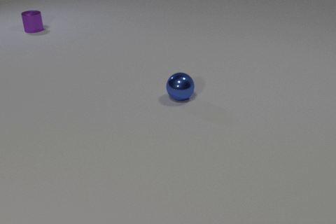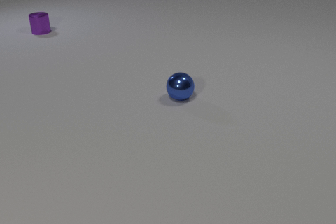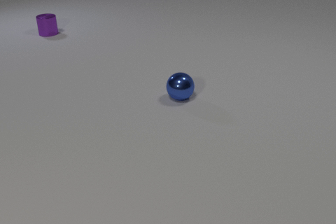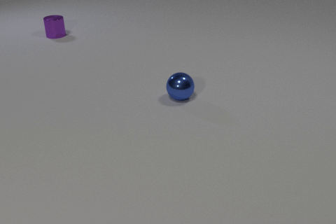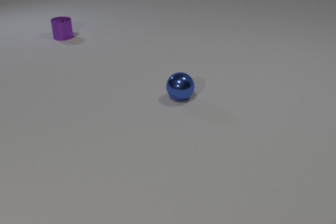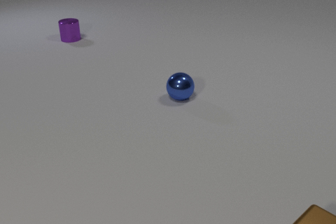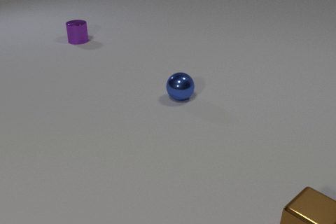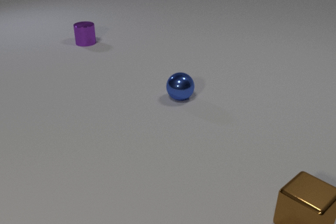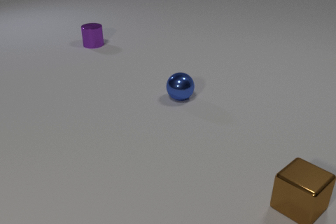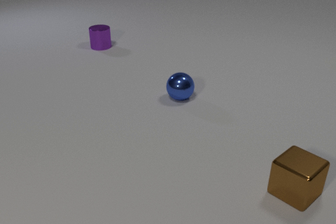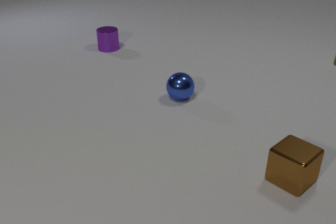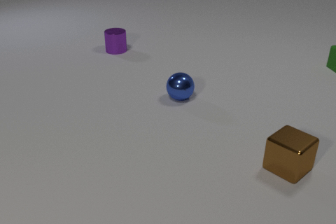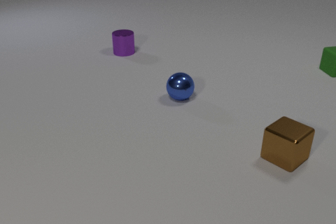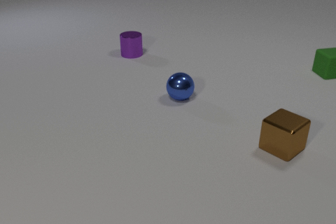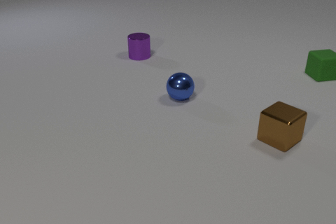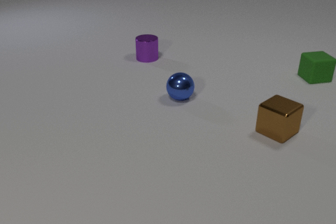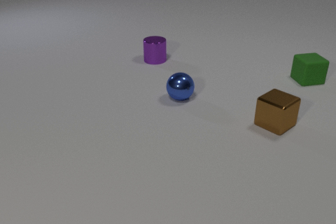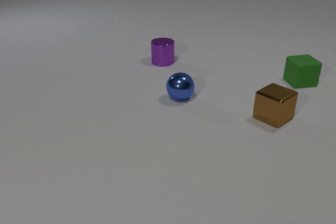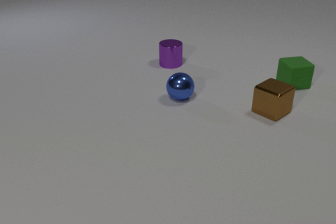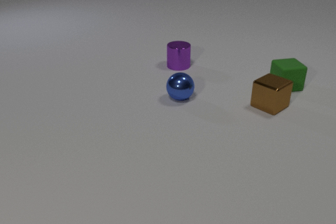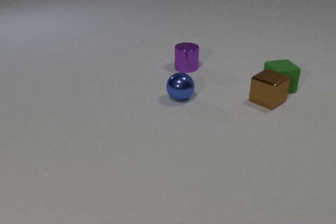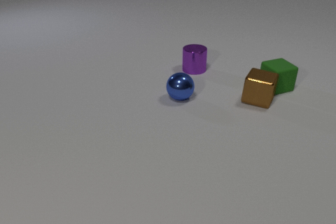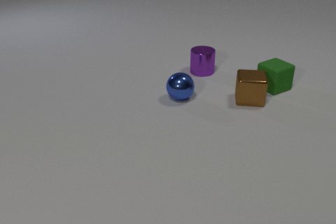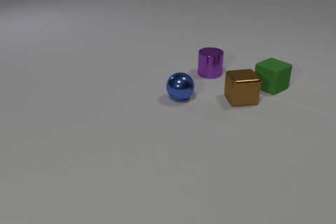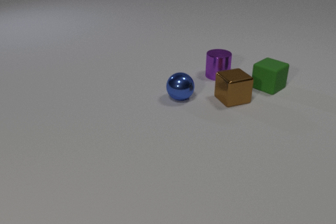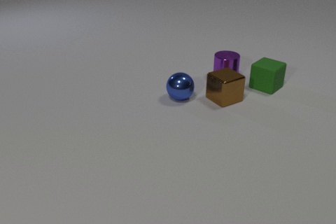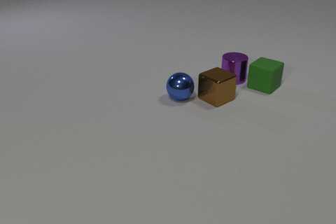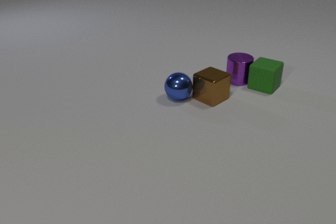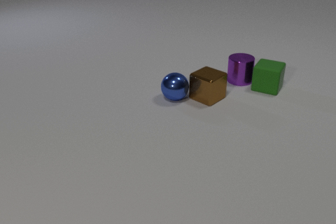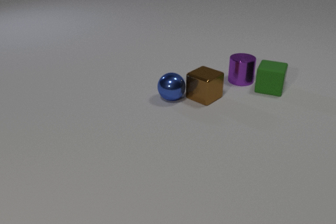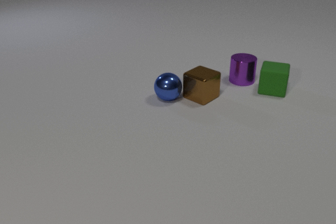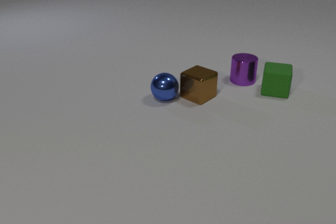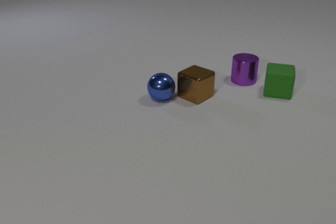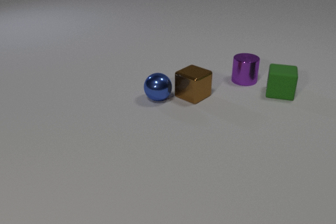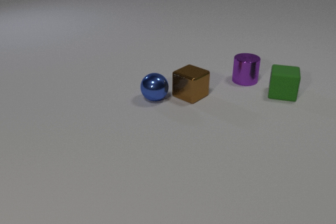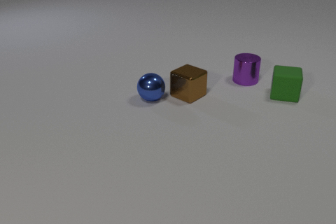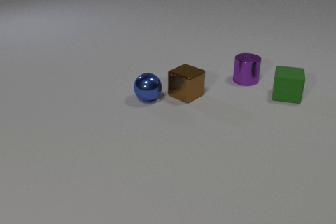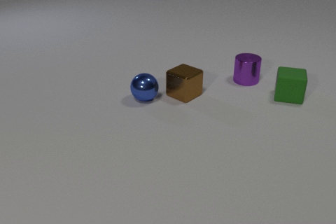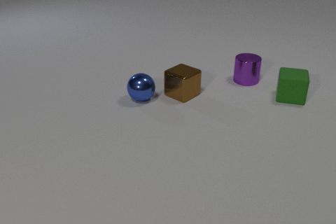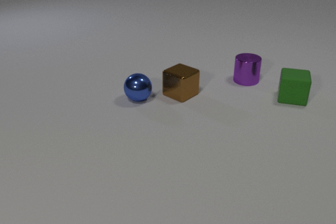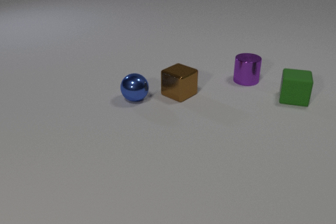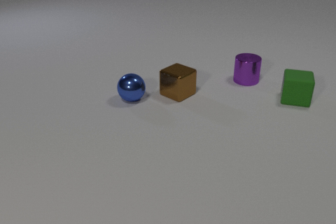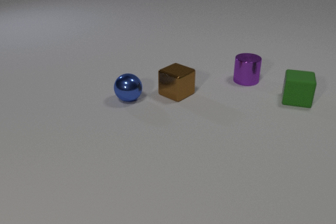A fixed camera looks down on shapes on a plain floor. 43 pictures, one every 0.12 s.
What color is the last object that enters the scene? green.
What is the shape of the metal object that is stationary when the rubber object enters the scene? sphere.
How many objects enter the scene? 2.
0.00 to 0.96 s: The brown metal cube comes in at the bottom edge, slides away from the camera. The purple metal cylinder slides toward the camera and to the right.
0.96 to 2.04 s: The brown metal cube slides away from the camera. The green rubber cube comes in at the right edge, slides toward the camera and to the left. The purple metal cylinder slides to the right and toward the camera.
2.04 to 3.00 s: The brown metal cube slides to the left and away from the camera, spins counterclockwise seen from above by about 75 degrees, its near face sliding to the right. The green rubber cube slides to the left and toward the camera, spins so that its near face slides to the right, counterclockwise seen from above. The purple metal cylinder slides to the right and toward the camera. The brown metal cube and the green rubber cube collide.
3.00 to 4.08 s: The brown metal cube slides to the left. The green rubber cube slides to the right and toward the camera, spins counterclockwise seen from above by about 30 degrees, its near face sliding to the right. The blue metal sphere rolls to the left. The purple metal cylinder slides to the right. The brown metal cube and the blue metal sphere collide. The green rubber cube and the purple metal cylinder collide.
4.08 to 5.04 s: The brown metal cube slides to the left. The green rubber cube slides to the right and toward the camera. The blue metal sphere rolls to the left.
